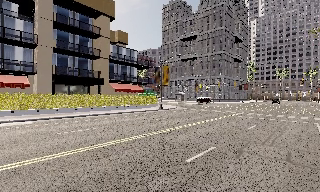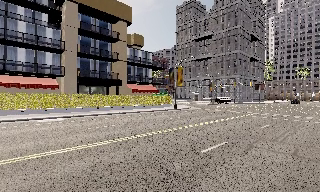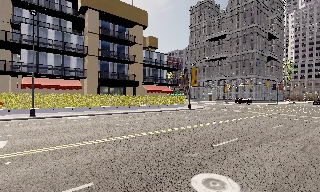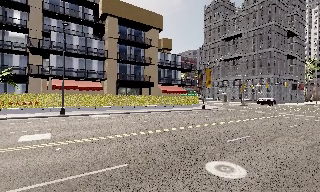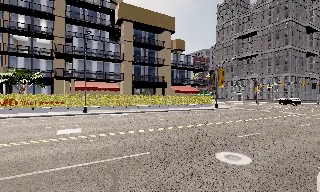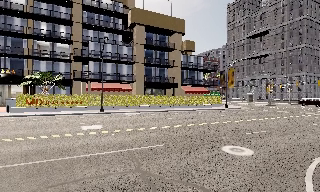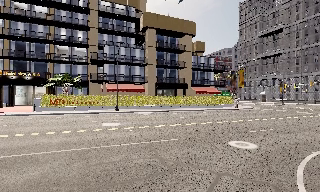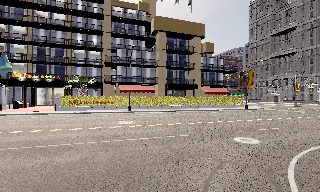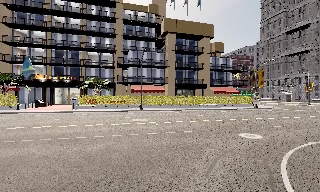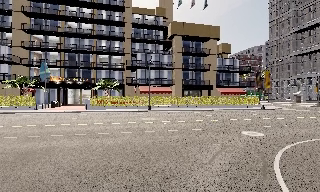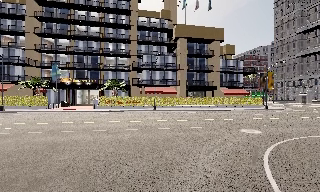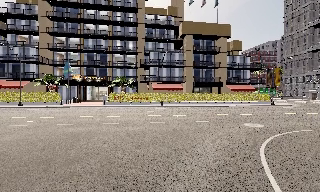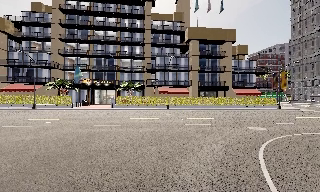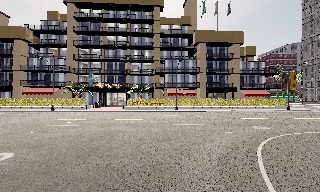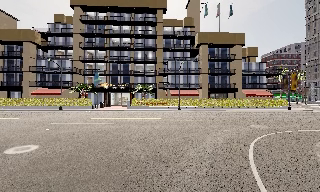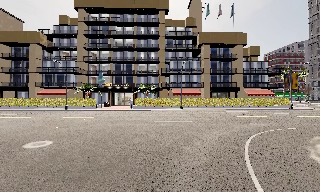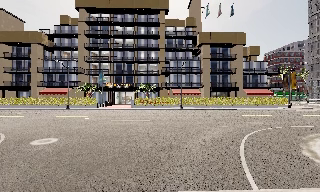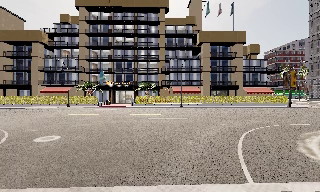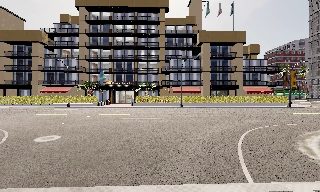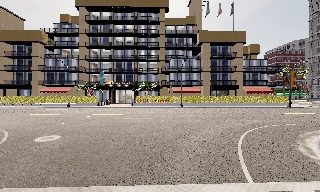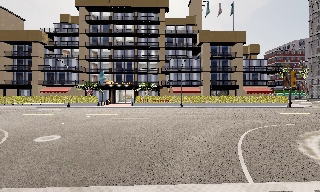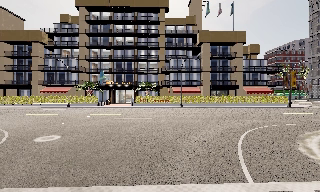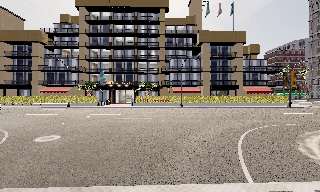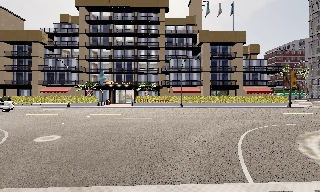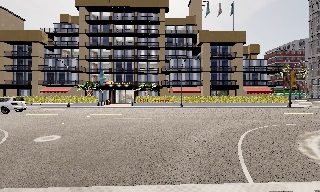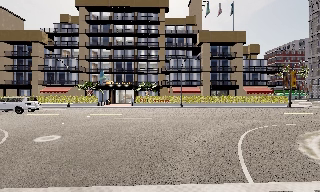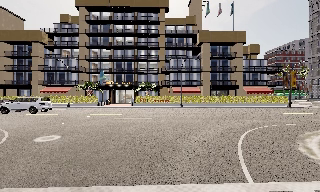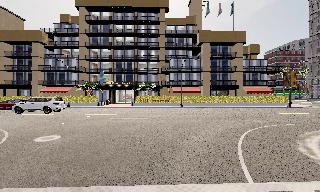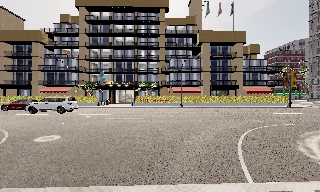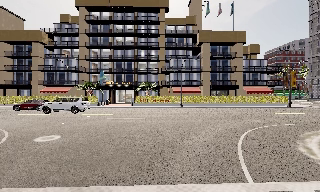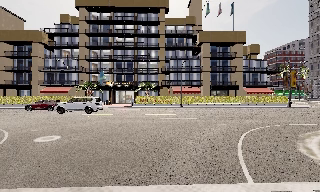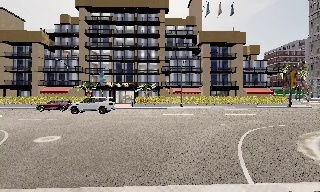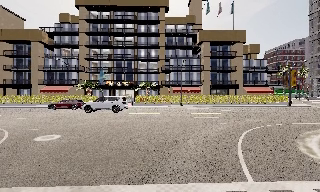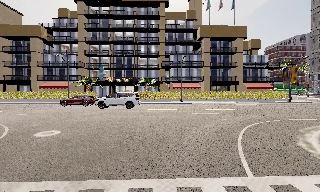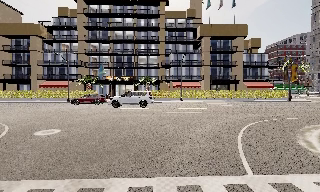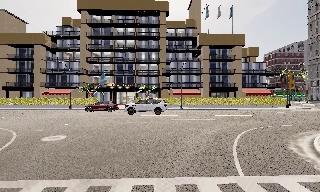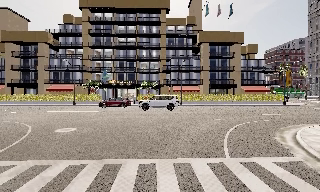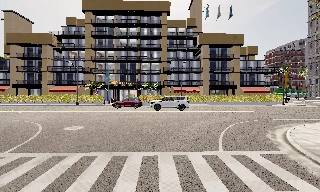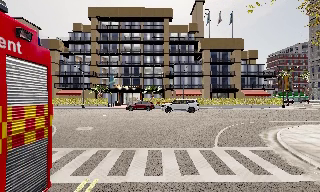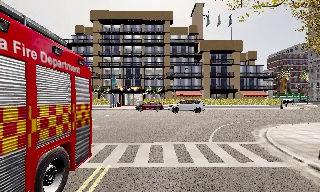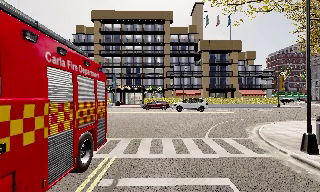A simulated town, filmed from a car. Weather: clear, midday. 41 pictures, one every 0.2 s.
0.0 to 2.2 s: The camera pans to its left, which is counterclockwise from overhead, by about 40 degrees. It travels backward, about 11 m.
2.2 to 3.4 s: The camera travels backward, about 4 m, so what stands in front gets smaller. It loses speed.
3.4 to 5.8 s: The camera keeps its place and its aim.
5.8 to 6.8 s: The camera shifts only a little, or ends up much as it began.
6.8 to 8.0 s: The camera travels backward, about 5 m, so what stands in front gets smaller.
The film runs backward here.
